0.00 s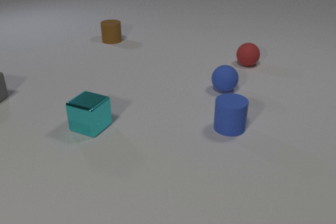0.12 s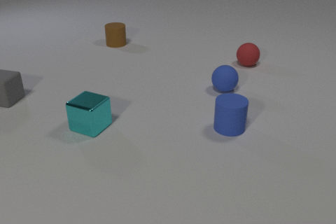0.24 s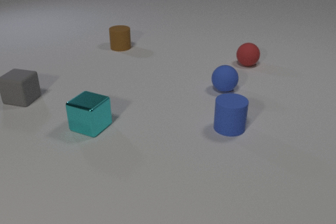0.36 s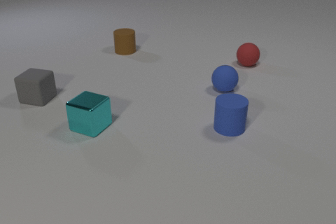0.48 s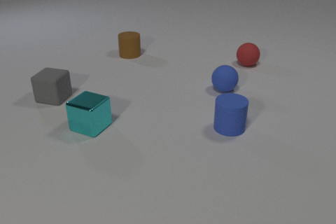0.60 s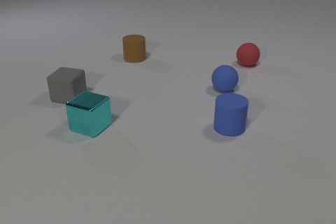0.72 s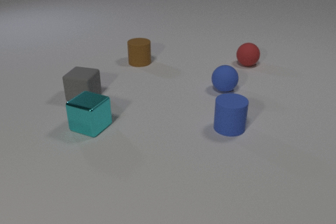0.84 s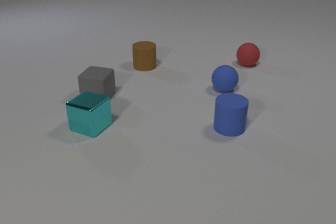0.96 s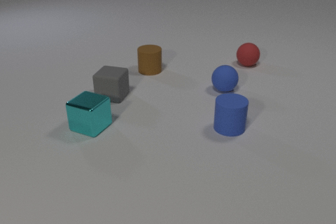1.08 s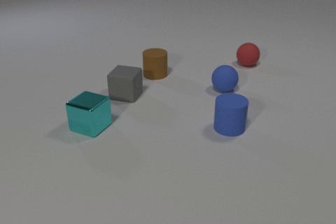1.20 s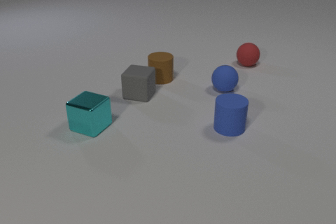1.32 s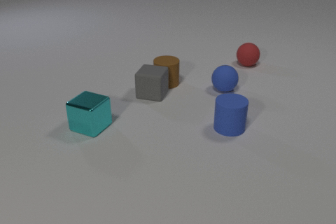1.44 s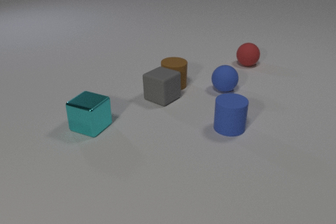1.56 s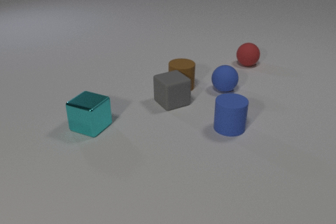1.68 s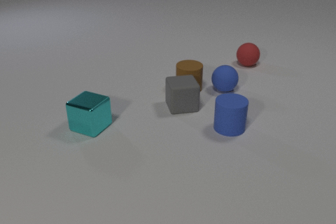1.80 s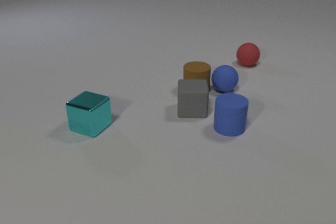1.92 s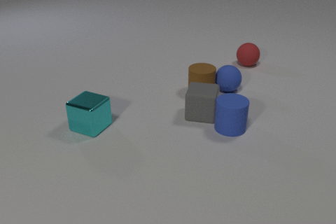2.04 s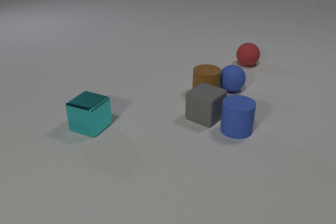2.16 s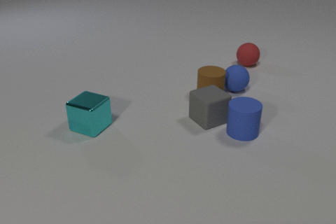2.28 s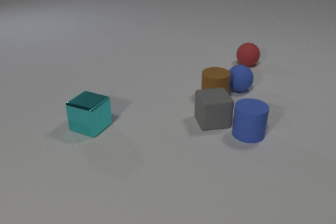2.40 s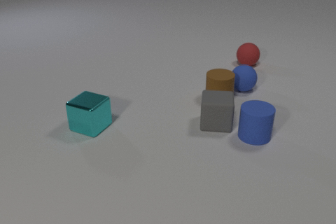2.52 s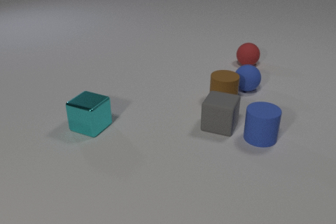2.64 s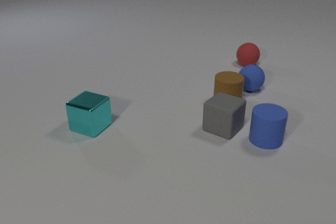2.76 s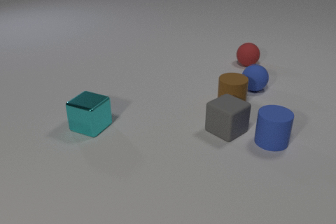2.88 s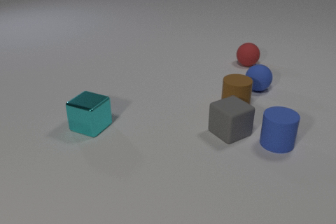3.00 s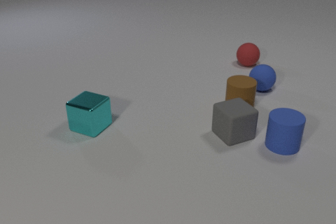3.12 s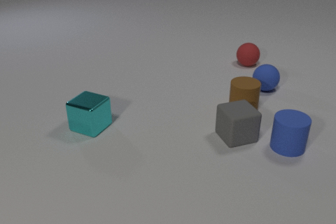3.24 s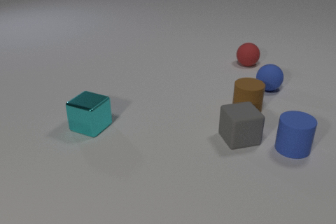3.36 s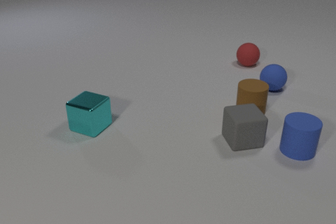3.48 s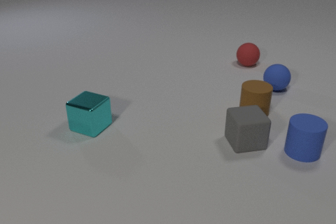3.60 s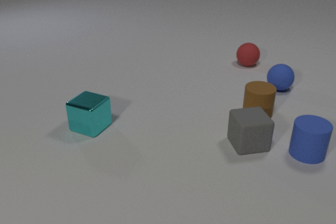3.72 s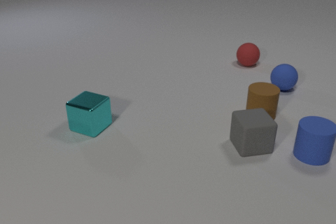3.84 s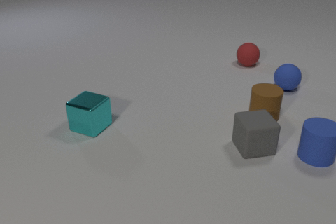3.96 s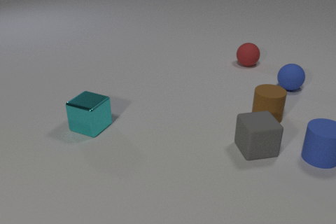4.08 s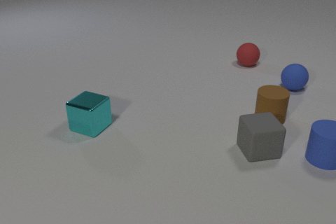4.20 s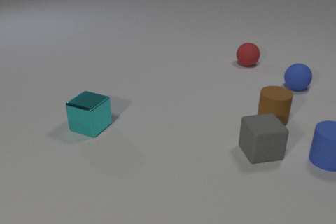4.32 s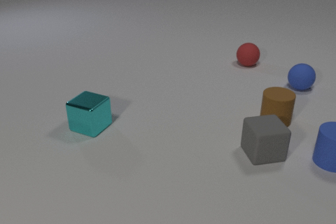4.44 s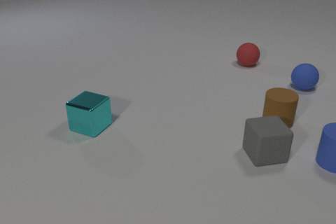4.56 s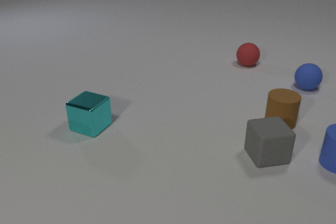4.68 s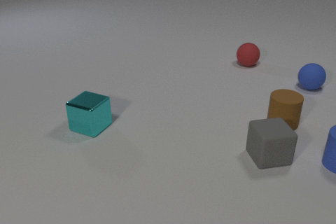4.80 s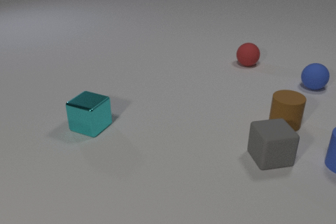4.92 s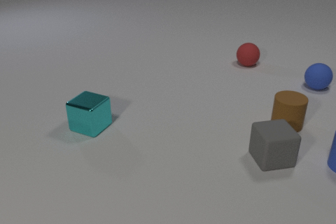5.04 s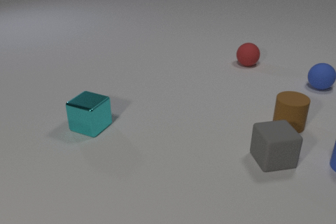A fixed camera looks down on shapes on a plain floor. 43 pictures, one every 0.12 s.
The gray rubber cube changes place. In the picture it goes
to the right.
The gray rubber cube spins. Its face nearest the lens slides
to the left.
0.00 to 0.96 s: The brown rubber cylinder slides toward the camera and to the right. The gray rubber cube slides to the right.
0.96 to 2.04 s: The brown rubber cylinder slides to the right and toward the camera. The gray rubber cube slides to the right and toward the camera, spins clockwise seen from above by about 105 degrees, its near face sliding to the left. The blue rubber cylinder slides to the right. The blue rubber sphere rolls to the right. The brown rubber cylinder and the gray rubber cube collide. The brown rubber cylinder and the blue rubber sphere collide. The gray rubber cube and the blue rubber cylinder collide.
2.04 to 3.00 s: The brown rubber cylinder slides to the right and toward the camera. The gray rubber cube slides toward the camera and to the right, spins so that its near face slides to the left, clockwise seen from above. The blue rubber cylinder slides to the right. The blue rubber sphere rolls to the right.
3.00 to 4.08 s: The brown rubber cylinder slides to the right and toward the camera. The gray rubber cube slides to the right and toward the camera. The blue rubber cylinder slides to the right. The blue rubber sphere rolls to the right.
4.08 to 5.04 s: The brown rubber cylinder slides to the right and toward the camera. The gray rubber cube slides to the right and toward the camera. The blue rubber cylinder slides to the right. The blue rubber sphere rolls to the right and away from the camera.
What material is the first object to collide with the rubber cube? rubber.
How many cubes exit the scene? 0.
What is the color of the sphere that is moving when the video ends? blue.
